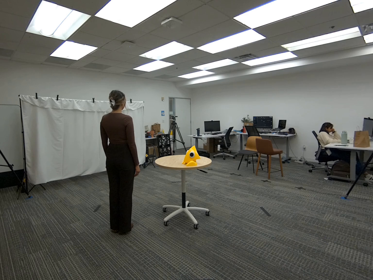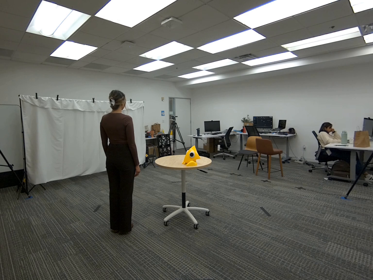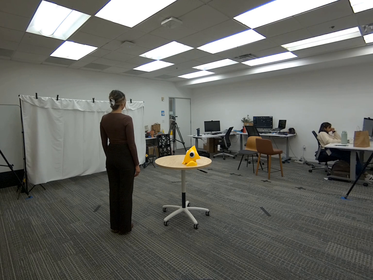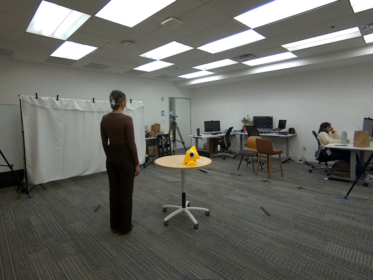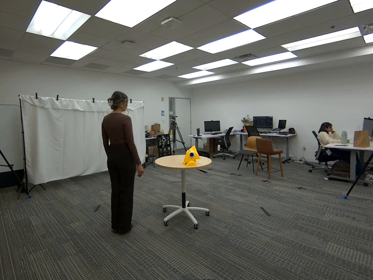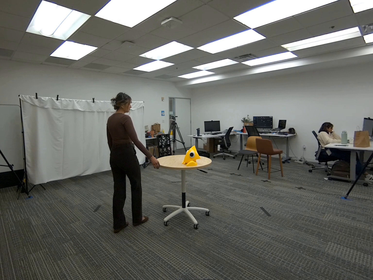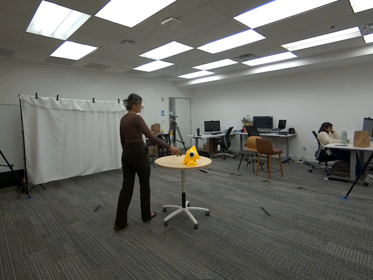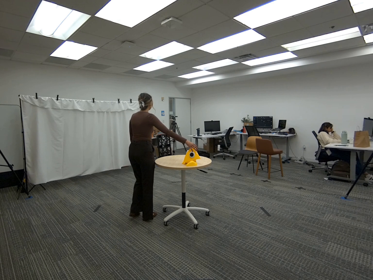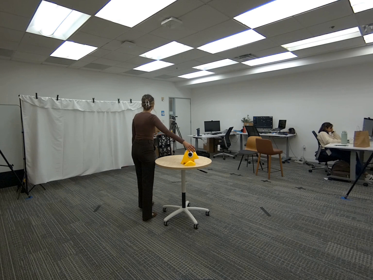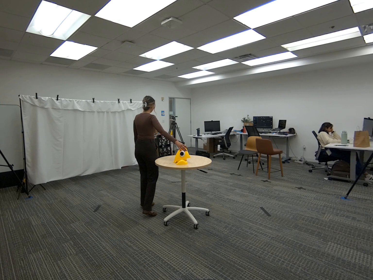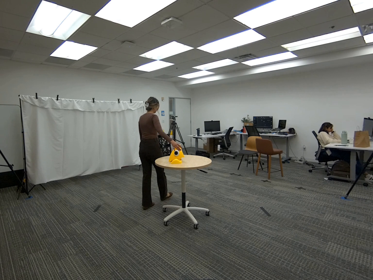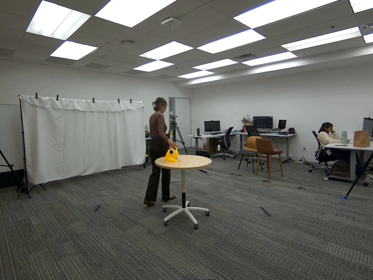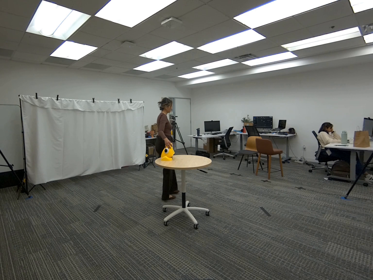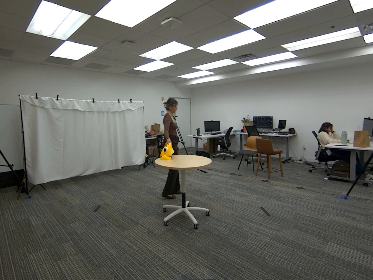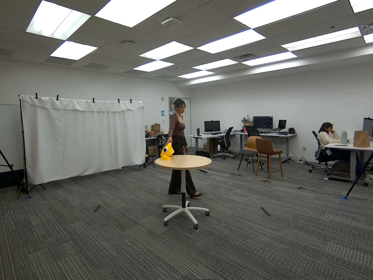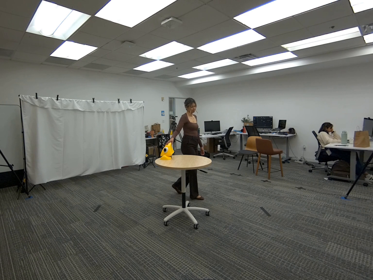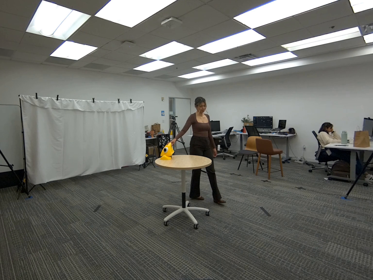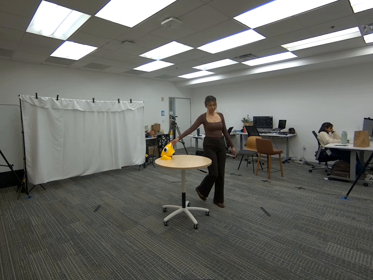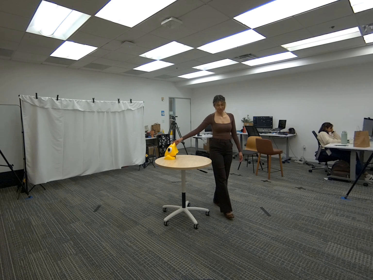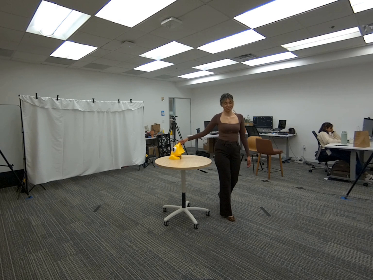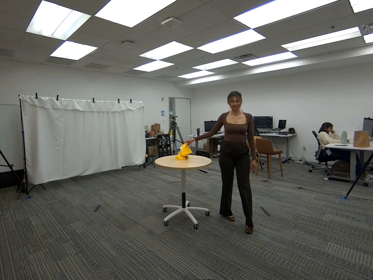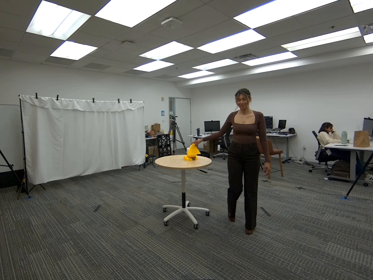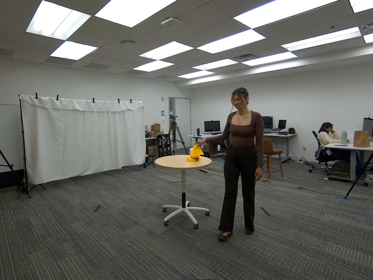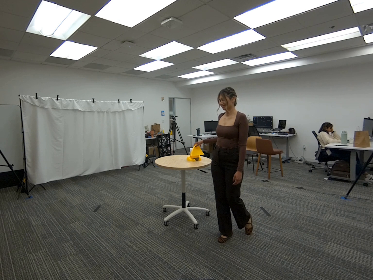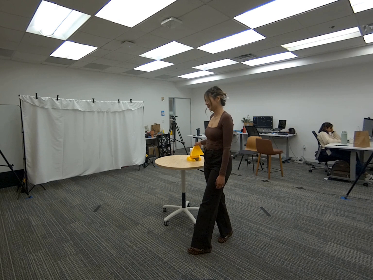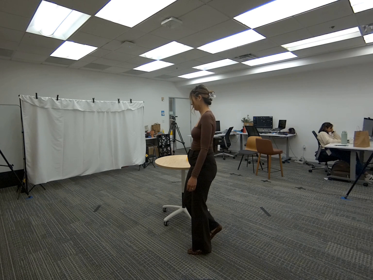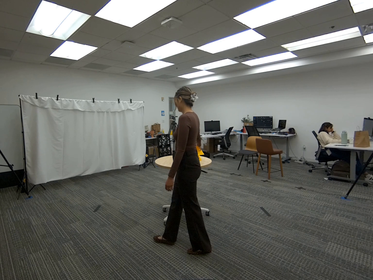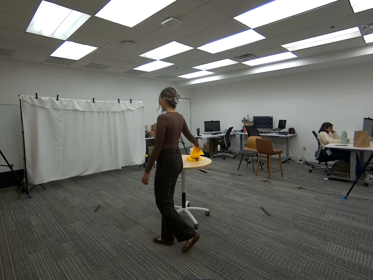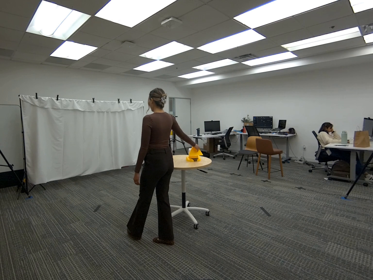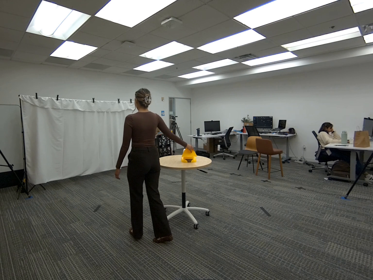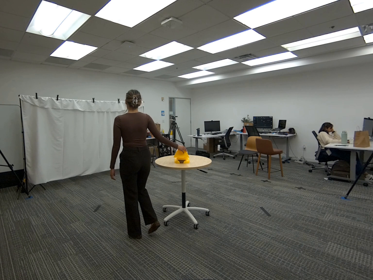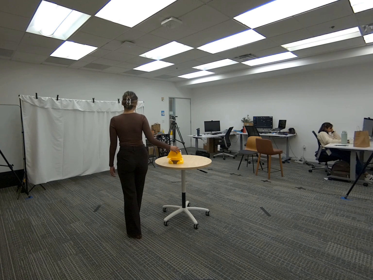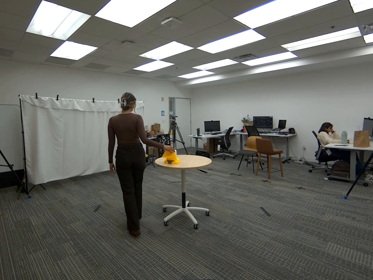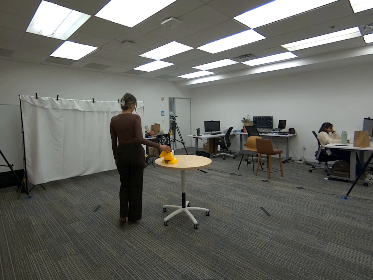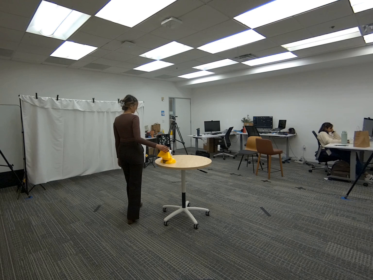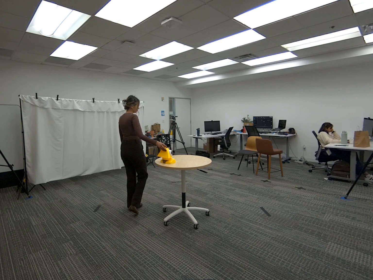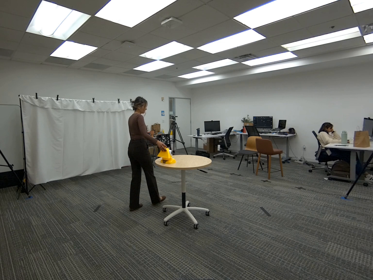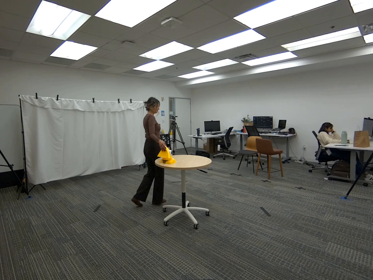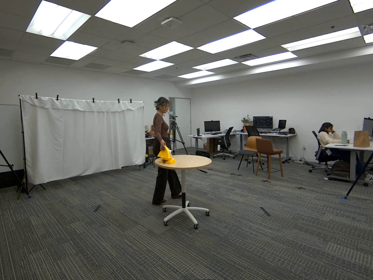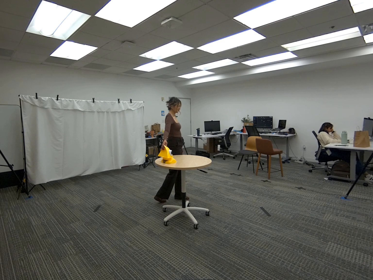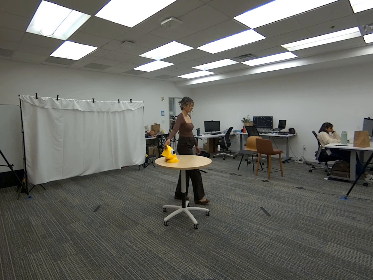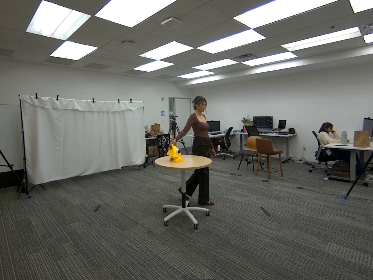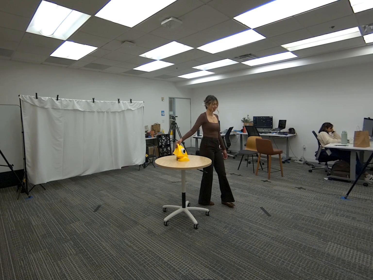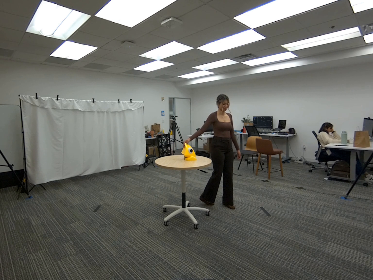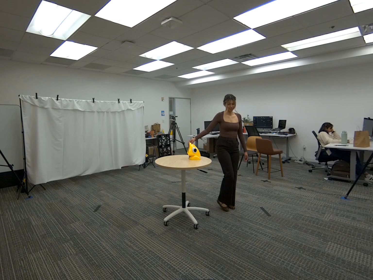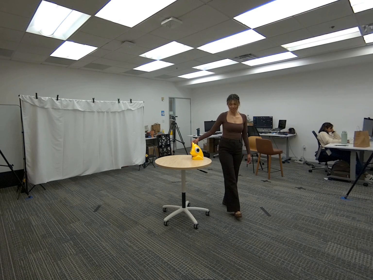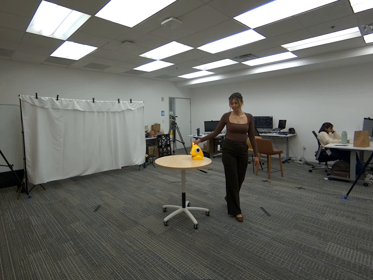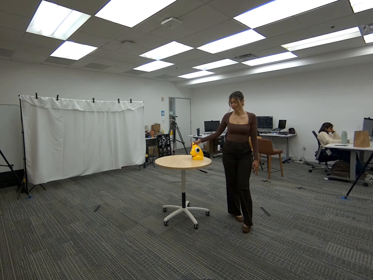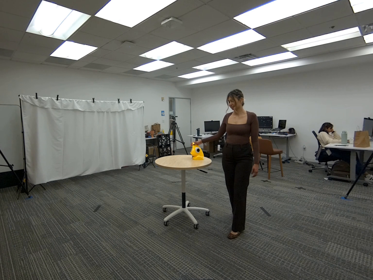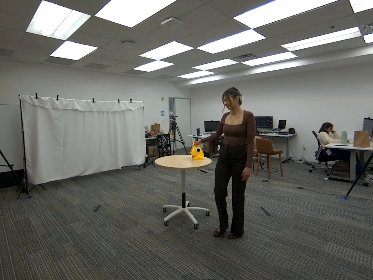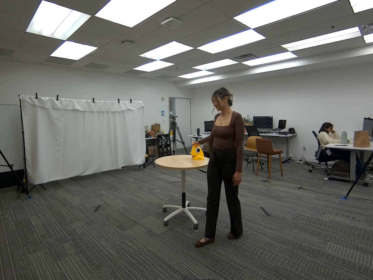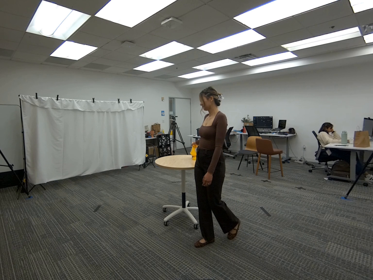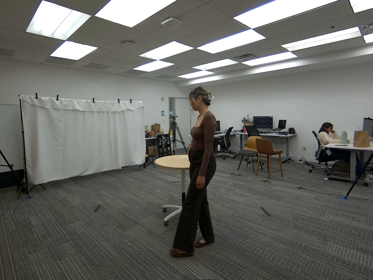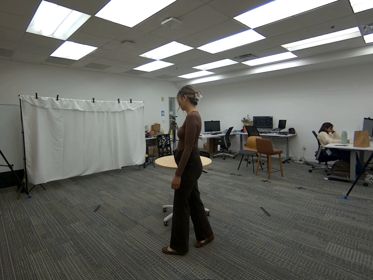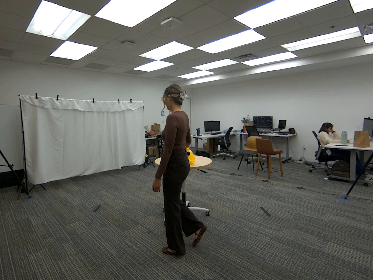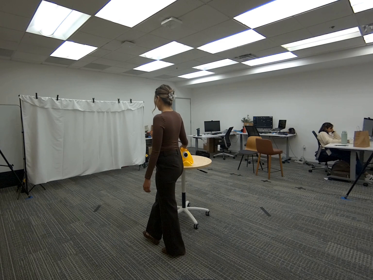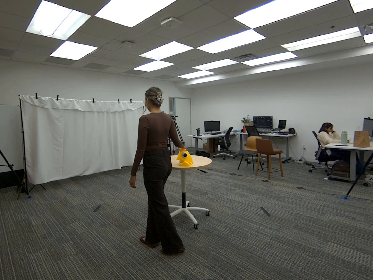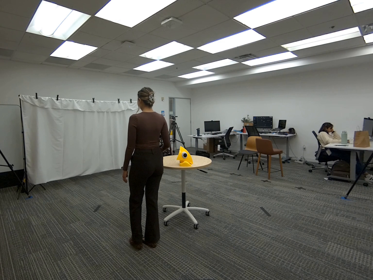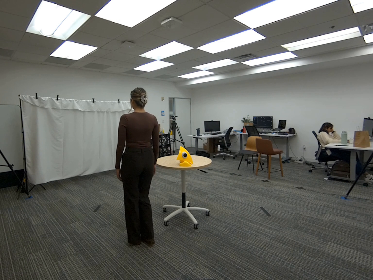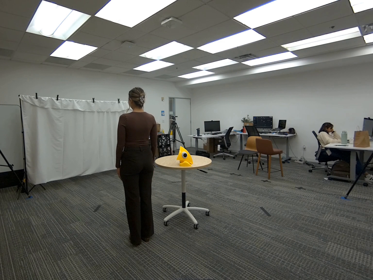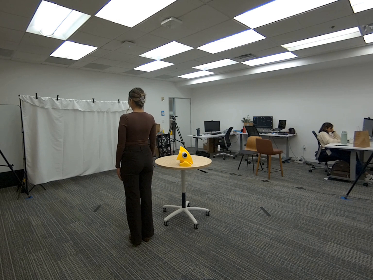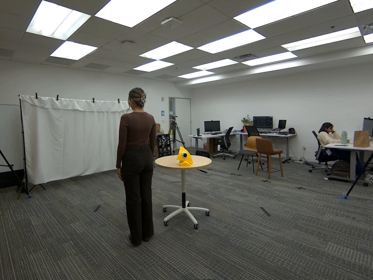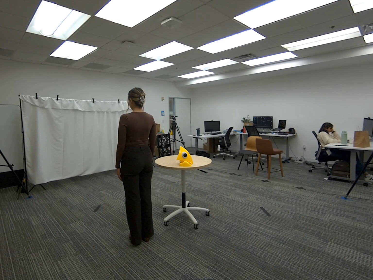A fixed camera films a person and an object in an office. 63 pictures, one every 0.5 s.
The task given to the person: Walk over to the yellow toy on the round table and pull the yellow toy towards you as you walk around the round table. Step away when complete.
